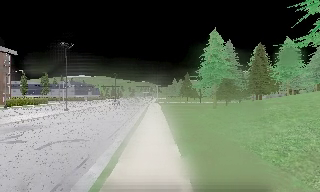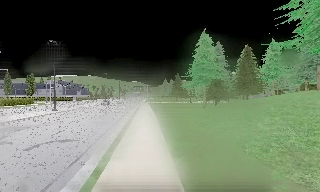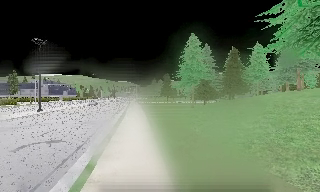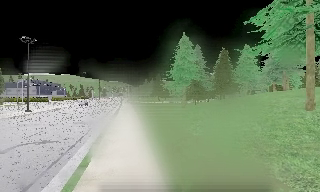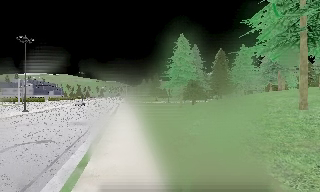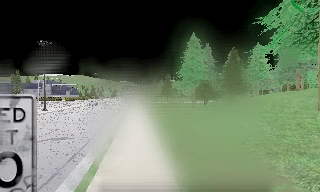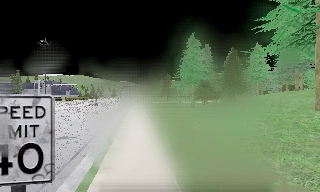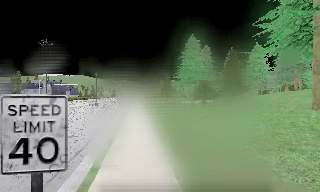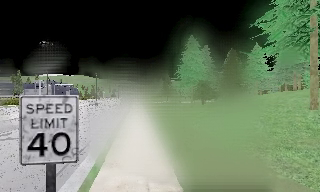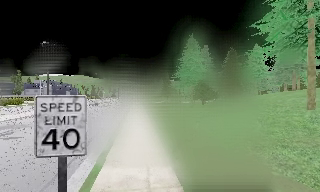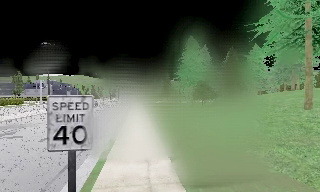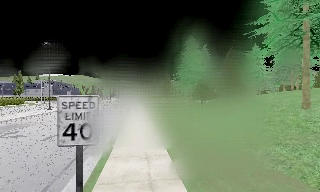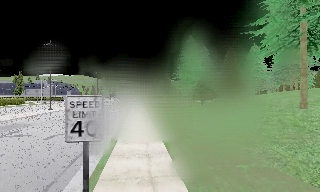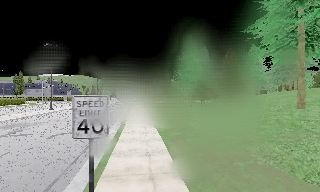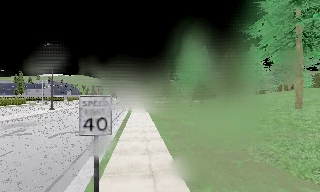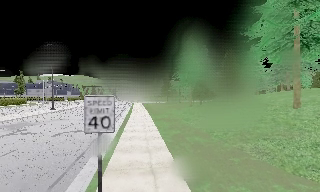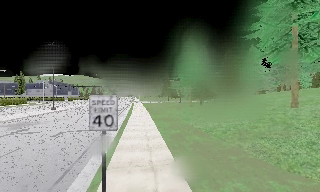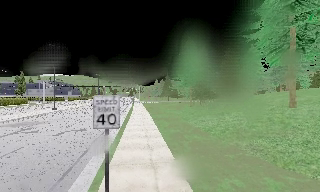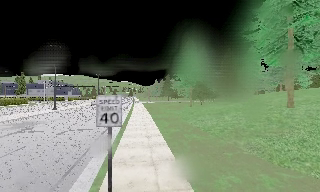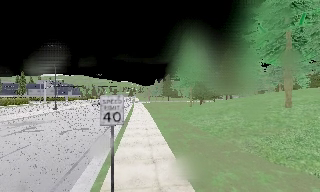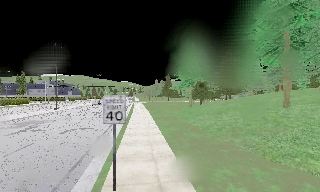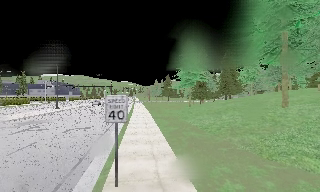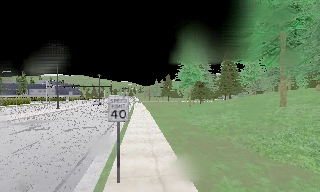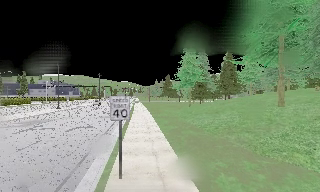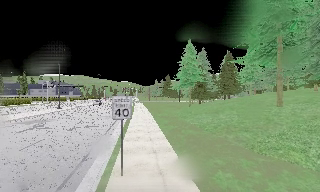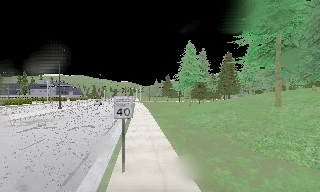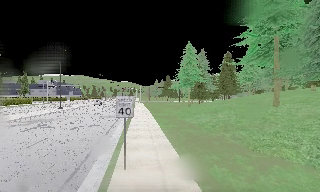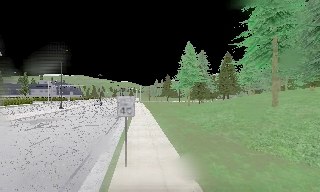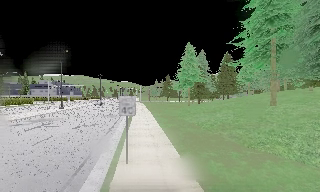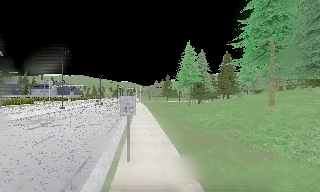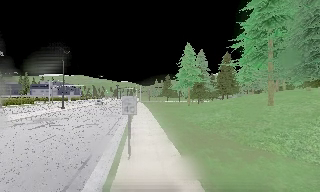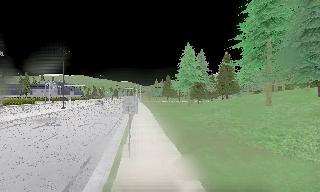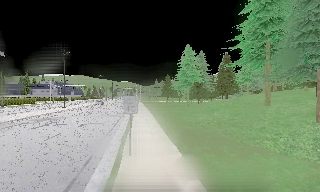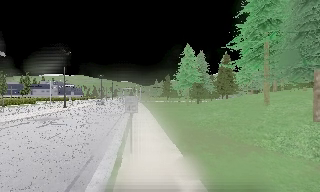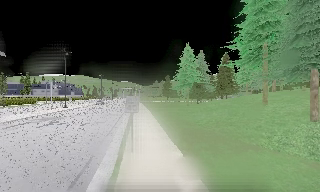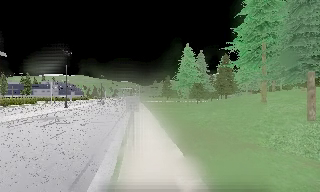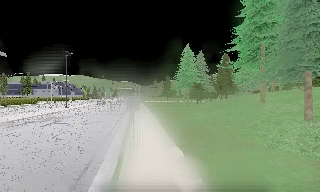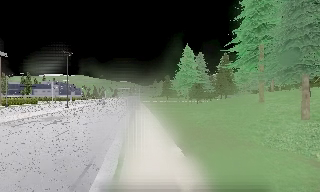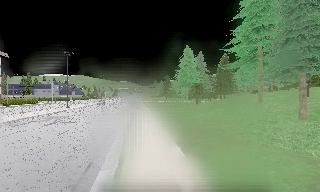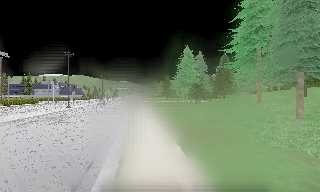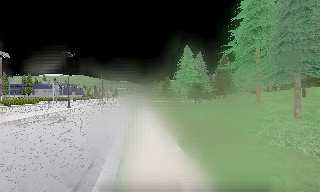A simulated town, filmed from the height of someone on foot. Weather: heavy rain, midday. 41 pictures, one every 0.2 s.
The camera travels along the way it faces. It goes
backward.
0.0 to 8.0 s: The camera travels backward, about 8 m, so what stands in front gets smaller.
The film runs backward here.
